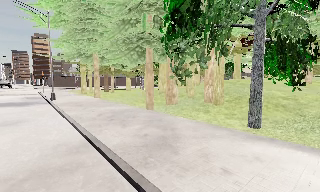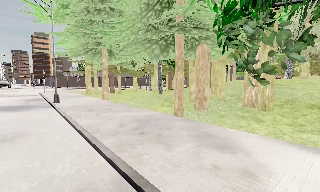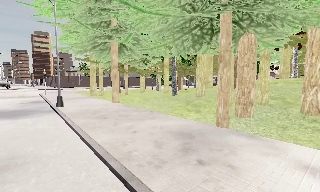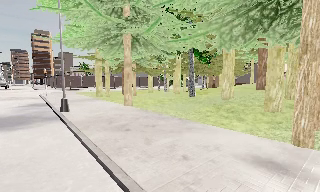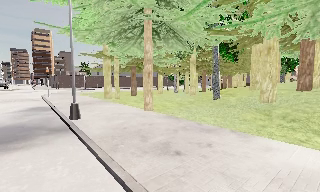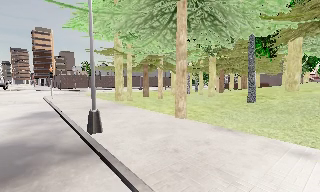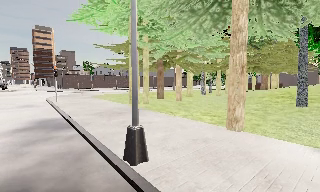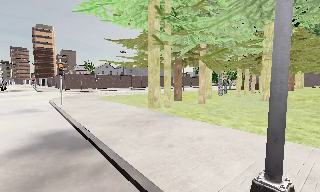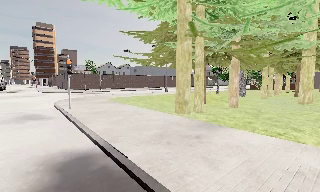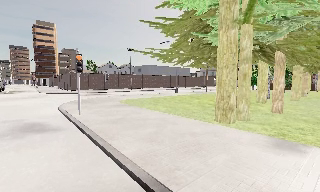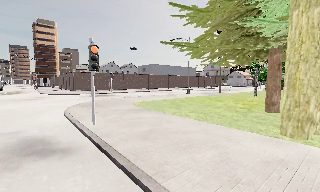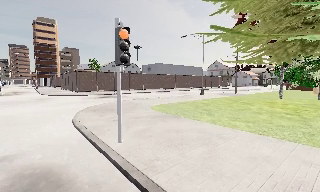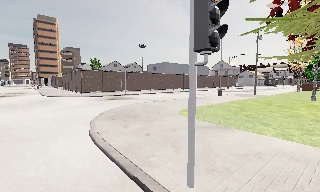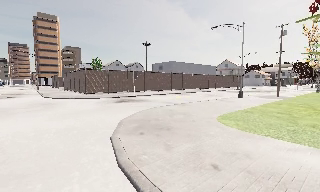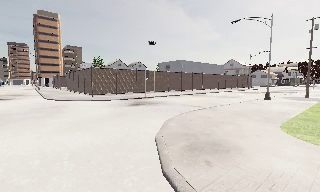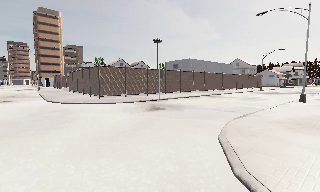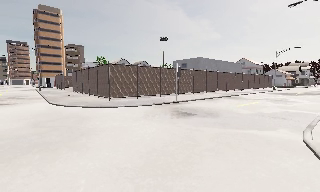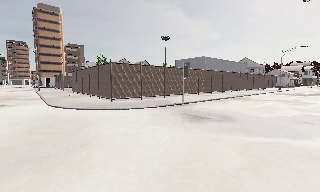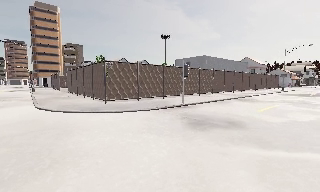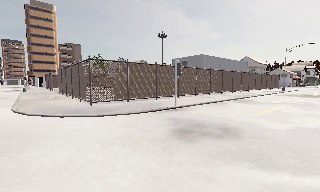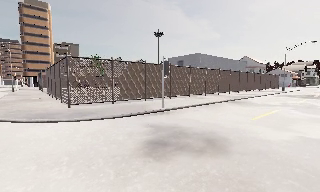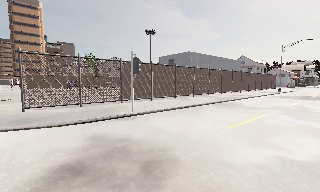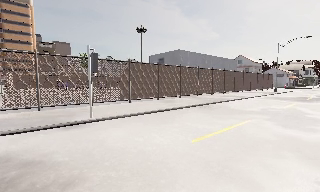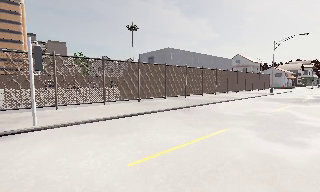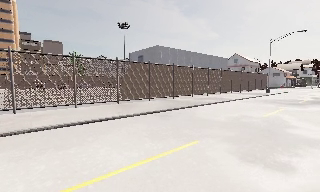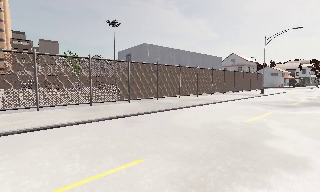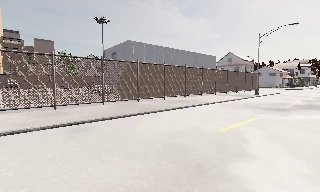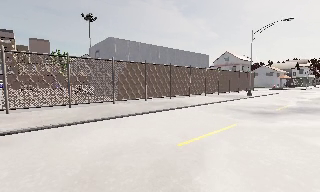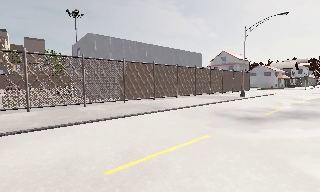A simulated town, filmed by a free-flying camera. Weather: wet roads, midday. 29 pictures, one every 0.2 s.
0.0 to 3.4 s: The camera travels forward and to its left, about 40 m, so what stands in front looms larger.
3.4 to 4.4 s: The camera travels forward and to its right, about 8 m, so what stands in front looms larger. It gains speed.
4.4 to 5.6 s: The camera travels to its right and forward, about 12 m, so close, fixed things drift to the left.
The film runs forward here.
